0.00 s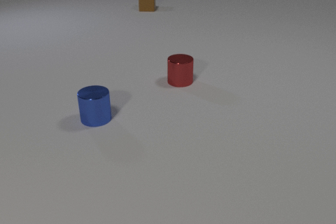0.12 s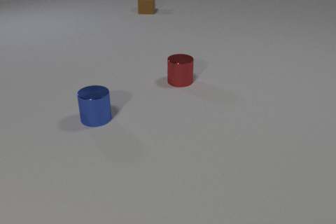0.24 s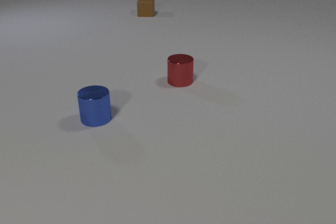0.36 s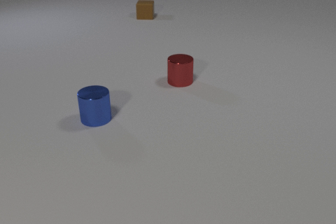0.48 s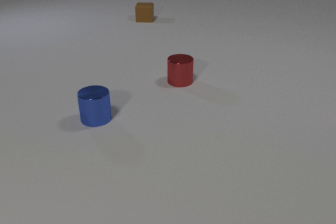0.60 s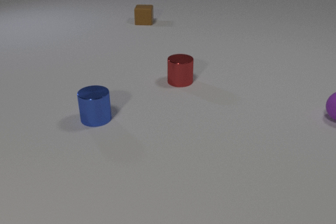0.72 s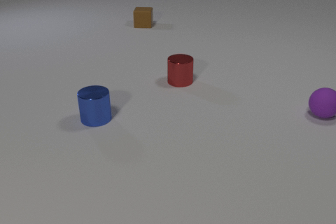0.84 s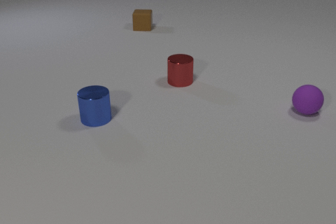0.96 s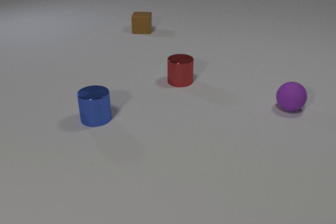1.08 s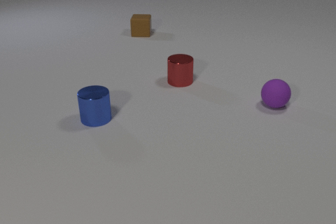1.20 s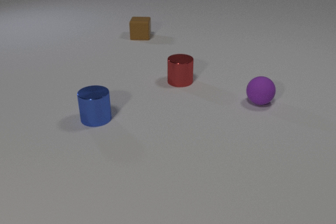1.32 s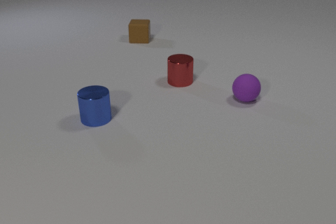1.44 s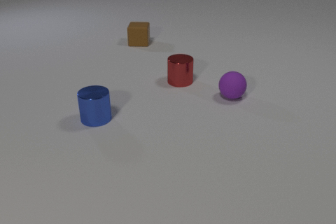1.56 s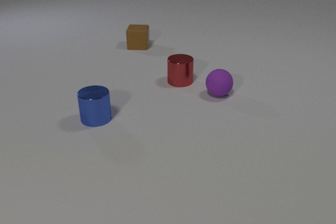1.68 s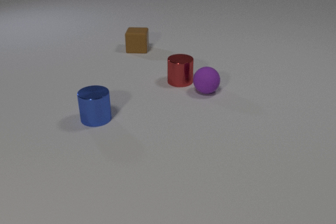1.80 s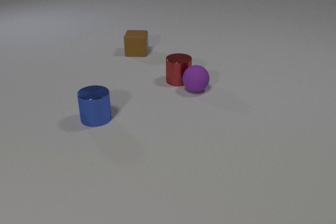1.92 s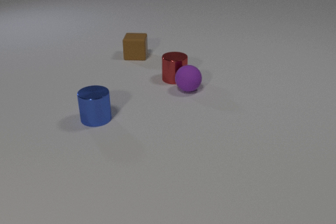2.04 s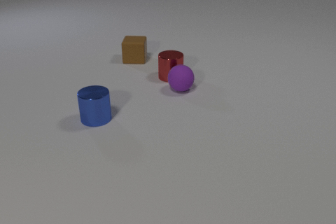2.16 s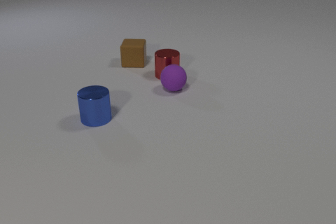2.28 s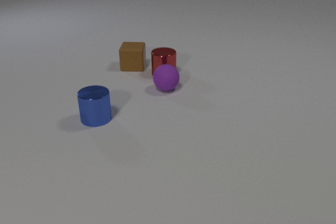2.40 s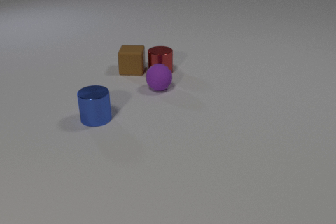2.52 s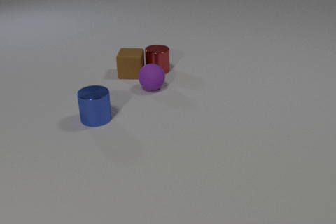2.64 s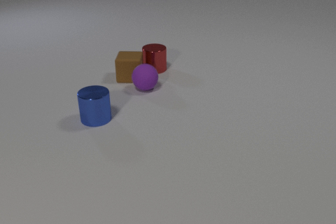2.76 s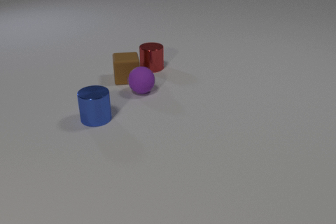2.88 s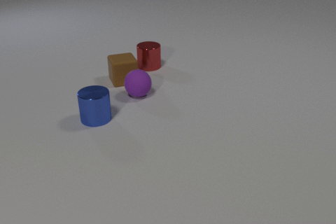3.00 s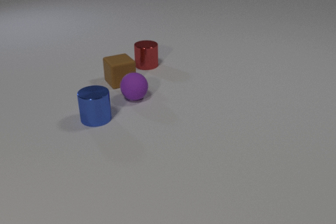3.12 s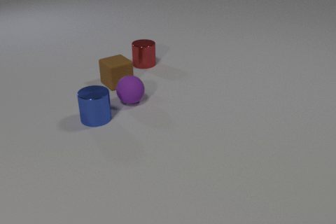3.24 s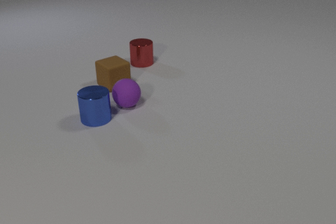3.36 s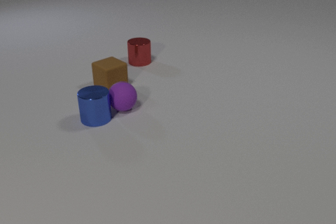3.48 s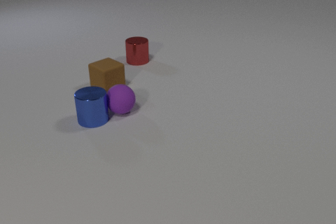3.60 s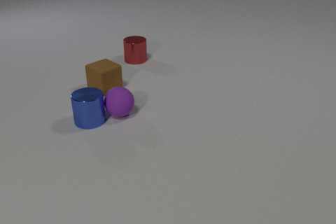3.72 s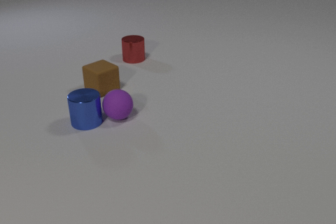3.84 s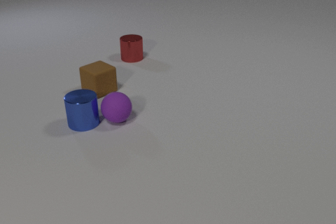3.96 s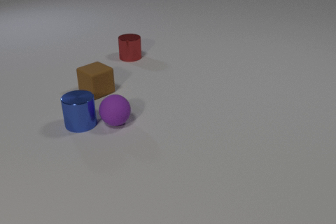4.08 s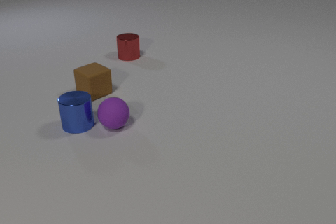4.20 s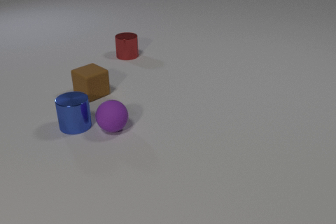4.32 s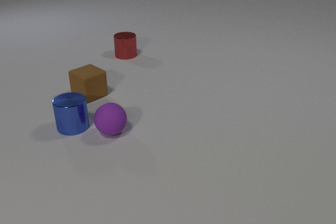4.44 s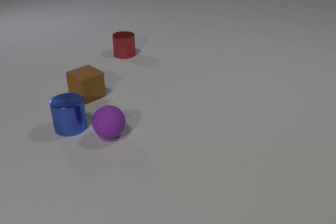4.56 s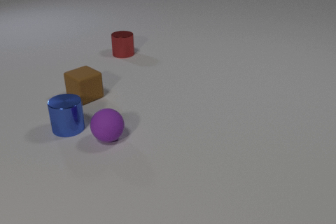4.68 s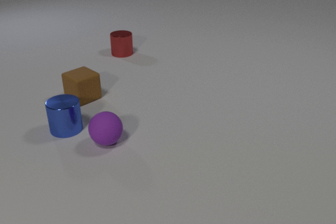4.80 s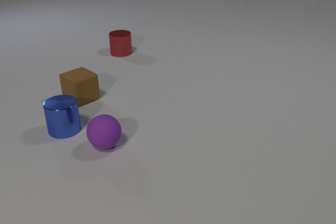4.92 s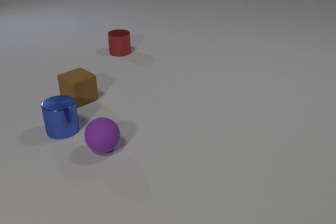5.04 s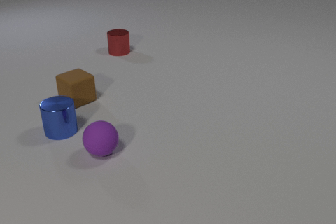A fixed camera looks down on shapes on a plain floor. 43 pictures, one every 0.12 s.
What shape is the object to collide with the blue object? sphere.
What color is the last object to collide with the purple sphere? blue.
Are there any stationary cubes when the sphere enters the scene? no.
0.00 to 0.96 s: The purple rubber sphere comes in at the right edge, rolls to the left. The brown rubber cube slides toward the camera.
0.96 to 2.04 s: The purple rubber sphere rolls to the left. The red metal cylinder slides away from the camera and to the left. The brown rubber cube slides toward the camera. The purple rubber sphere and the red metal cylinder collide.
2.04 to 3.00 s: The purple rubber sphere rolls to the left. The red metal cylinder slides away from the camera and to the left. The brown rubber cube slides toward the camera, spins counterclockwise seen from above by about 30 degrees, its near face sliding to the right. The red metal cylinder and the brown rubber cube collide. The purple rubber sphere and the brown rubber cube collide.
3.00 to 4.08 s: The purple rubber sphere rolls toward the camera. The red metal cylinder slides away from the camera and to the left. The brown rubber cube slides to the left and toward the camera. The blue metal cylinder slides to the left and toward the camera. The purple rubber sphere and the blue metal cylinder collide.
4.08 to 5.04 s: The purple rubber sphere rolls toward the camera. The red metal cylinder slides away from the camera and to the left. The brown rubber cube slides to the left and toward the camera. The blue metal cylinder slides to the left and toward the camera.
